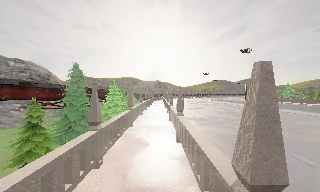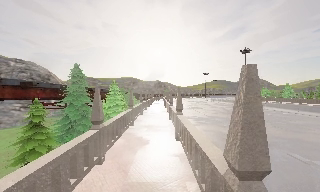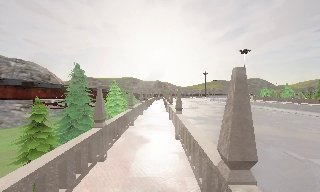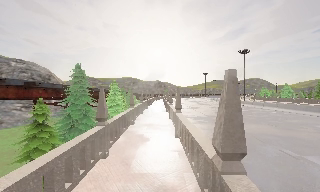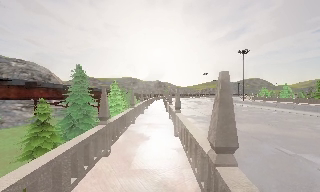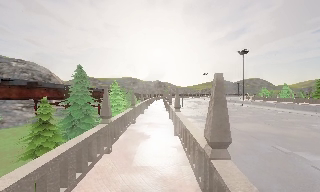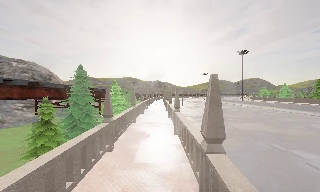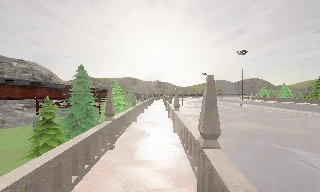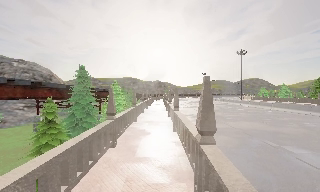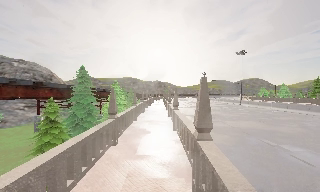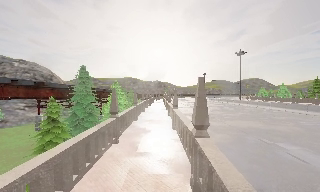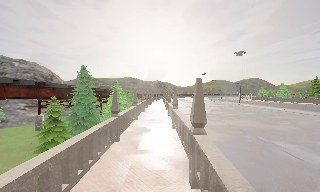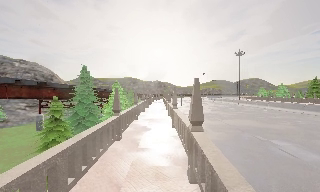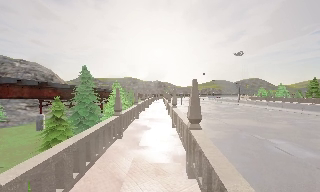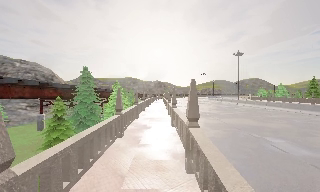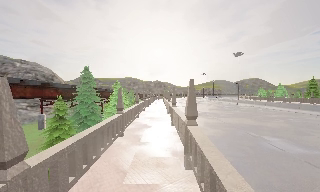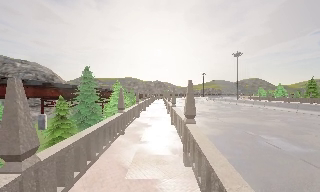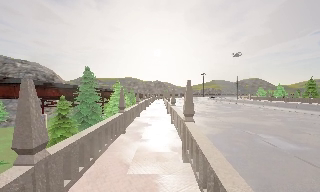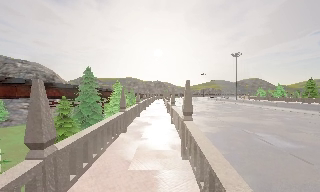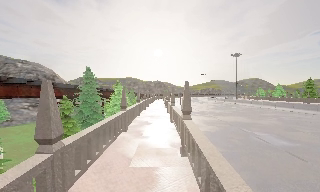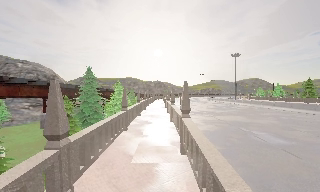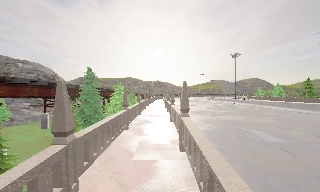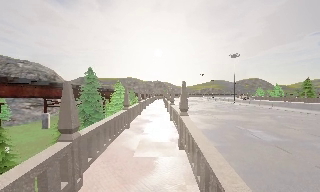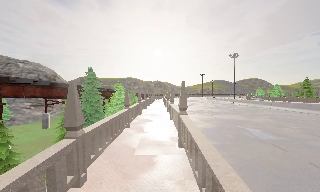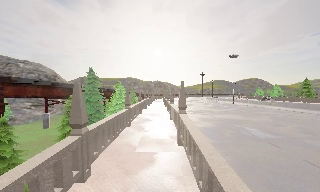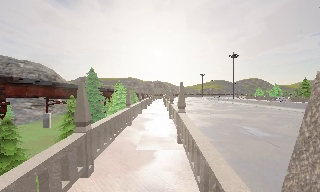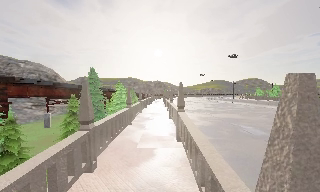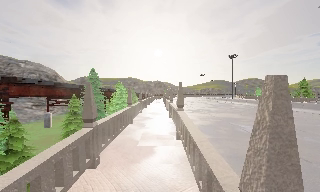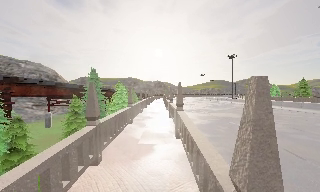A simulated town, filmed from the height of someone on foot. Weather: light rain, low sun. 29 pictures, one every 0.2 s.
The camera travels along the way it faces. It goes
backward.
0.0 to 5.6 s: The camera travels backward, about 6 m, so what stands in front gets smaller.
The film runs backward here.
